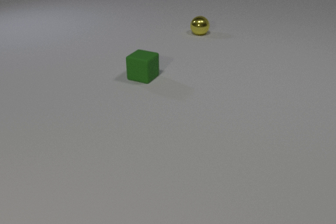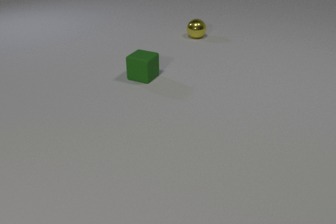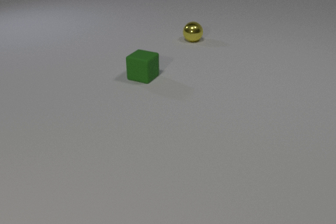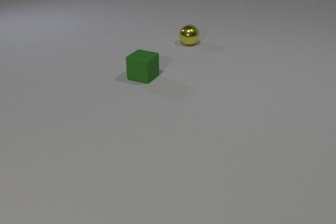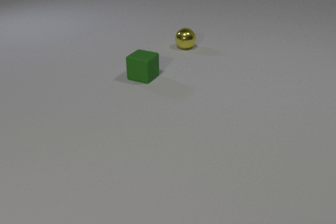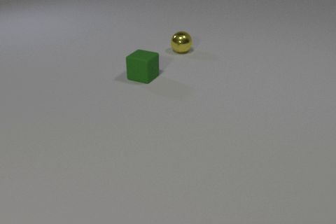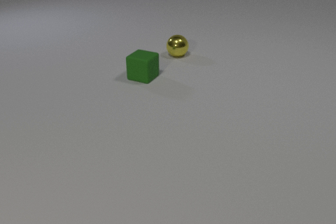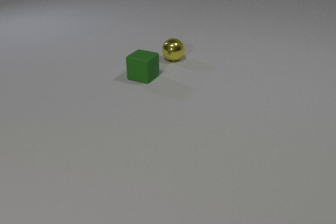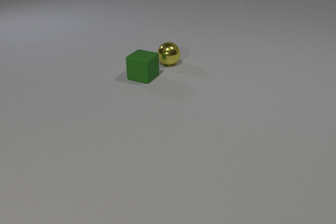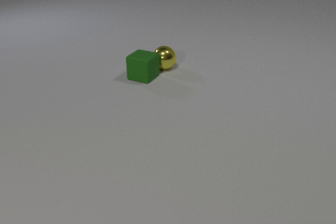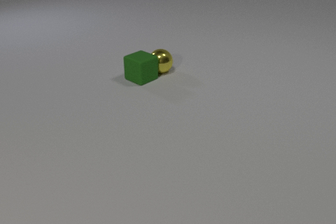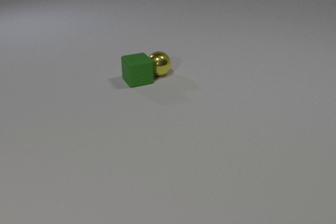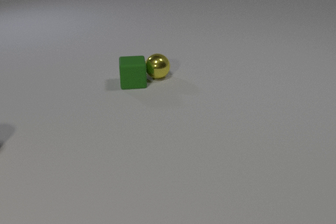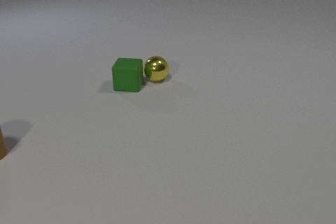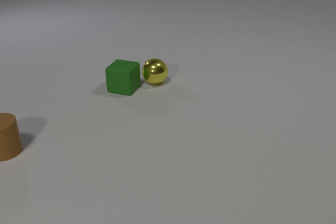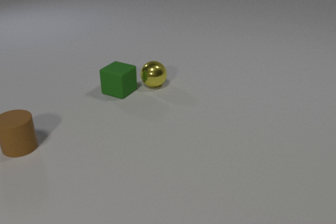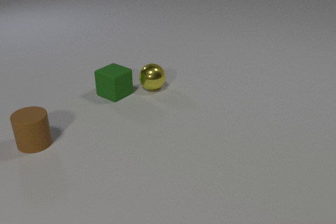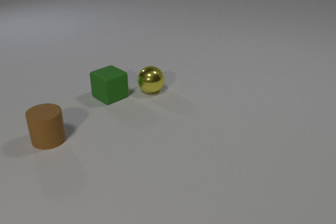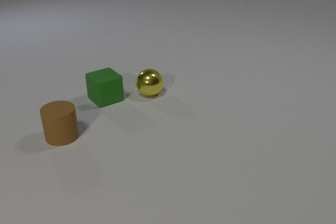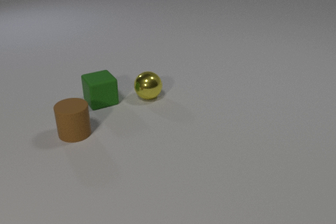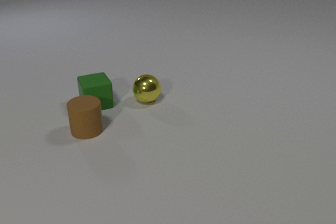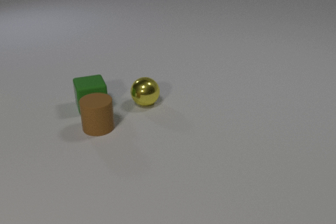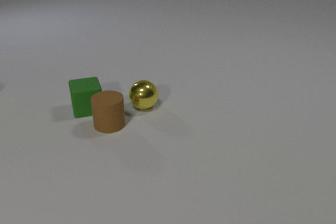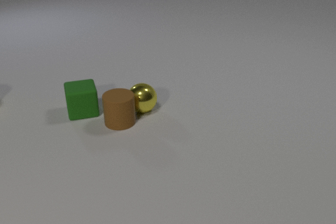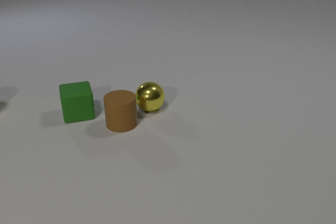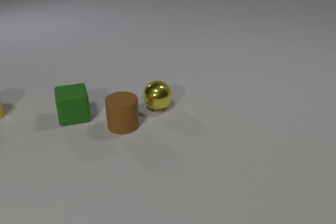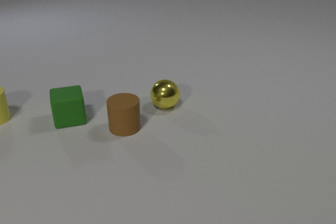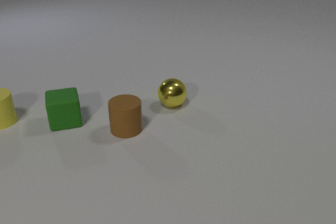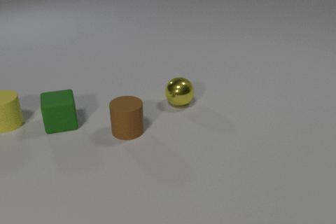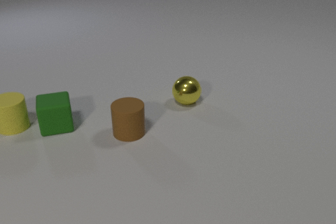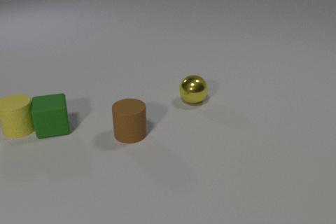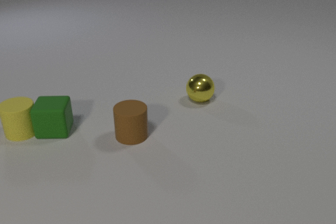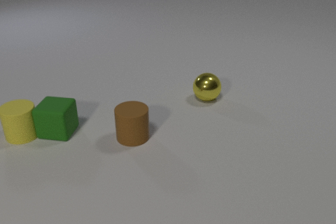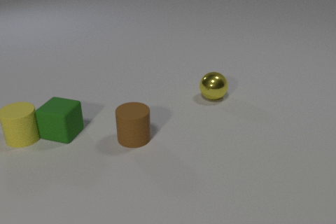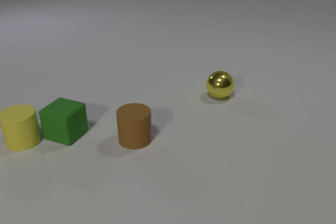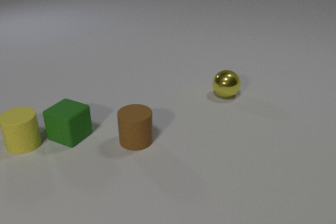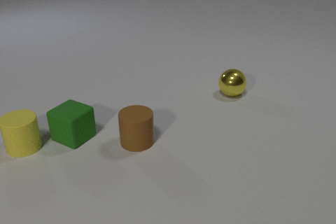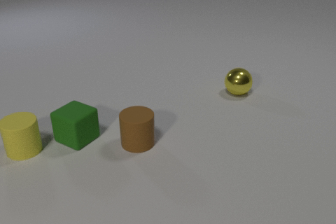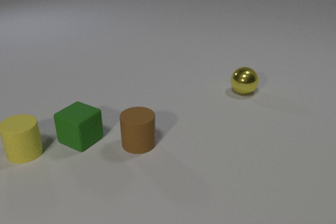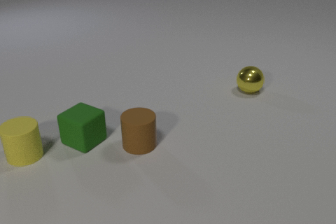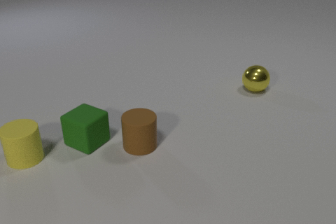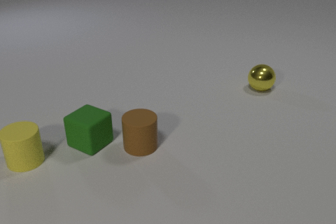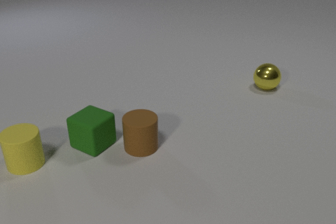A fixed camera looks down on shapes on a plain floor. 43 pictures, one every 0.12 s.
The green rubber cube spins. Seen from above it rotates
clockwise.
The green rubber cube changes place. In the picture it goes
toward the camera.
0.00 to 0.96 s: The yellow metal sphere rolls toward the camera.
0.96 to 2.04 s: The yellow metal sphere rolls toward the camera. The green rubber cube slides toward the camera and to the left, spins so that its near face slides to the left, clockwise seen from above. The brown rubber cylinder comes in at the left edge, slides to the right. The yellow metal sphere and the green rubber cube collide.
2.04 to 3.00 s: The yellow metal sphere rolls toward the camera. The green rubber cube slides to the left and toward the camera, spins clockwise seen from above by about 30 degrees, its near face sliding to the left. The brown rubber cylinder slides to the right. The yellow rubber cylinder comes in at the left edge. The yellow metal sphere and the brown rubber cylinder collide.
3.00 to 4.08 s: The yellow metal sphere rolls to the right and away from the camera. The green rubber cube slides toward the camera, spins clockwise seen from above by about 45 degrees, its near face sliding to the left. The brown rubber cylinder slides toward the camera and to the right. The yellow rubber cylinder slides toward the camera and to the right. The green rubber cube and the yellow rubber cylinder collide.
4.08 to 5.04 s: The yellow metal sphere rolls to the right and away from the camera. The green rubber cube slides to the right and toward the camera. The brown rubber cylinder slides toward the camera. The yellow rubber cylinder slides toward the camera.
Are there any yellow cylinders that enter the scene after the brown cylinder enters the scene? yes.
What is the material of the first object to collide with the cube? metal.
What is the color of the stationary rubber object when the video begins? green.
